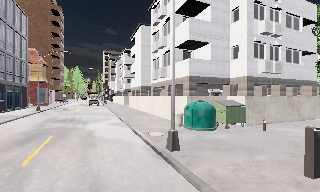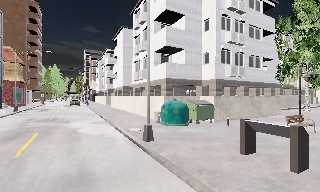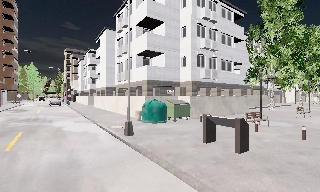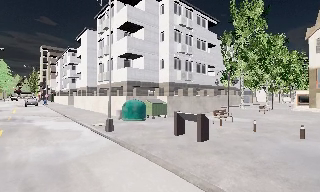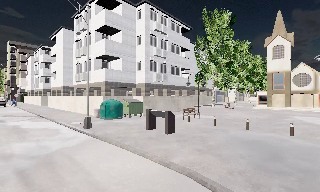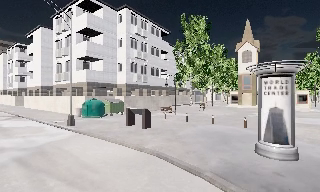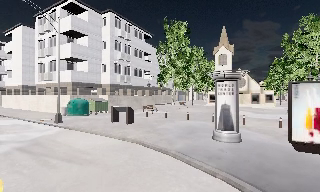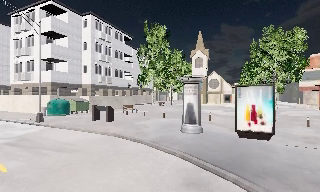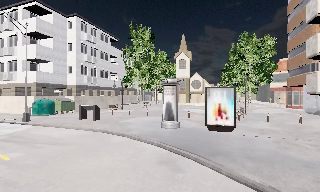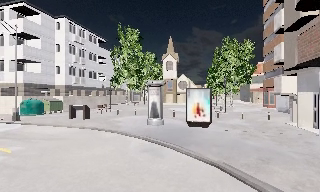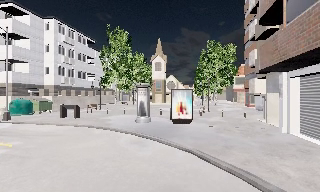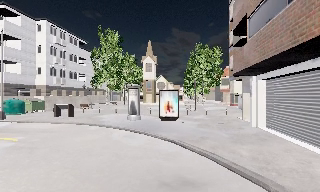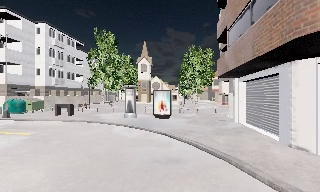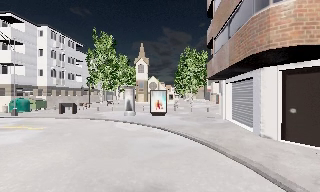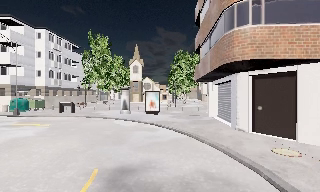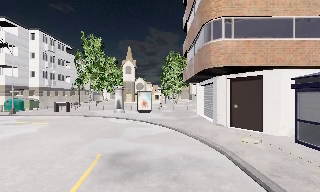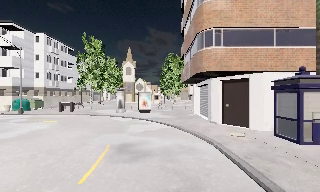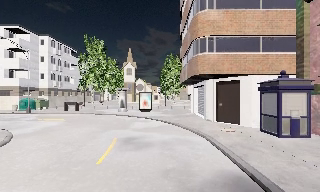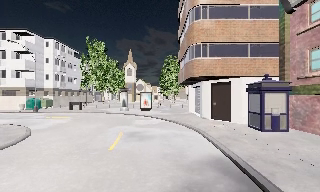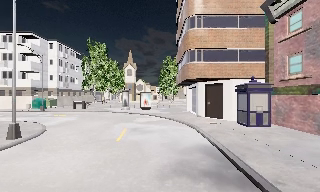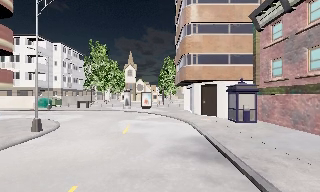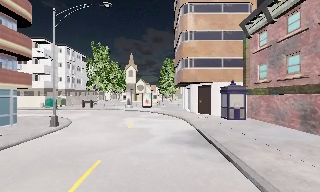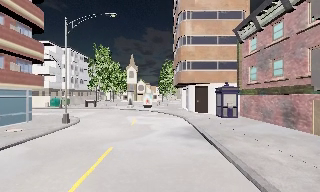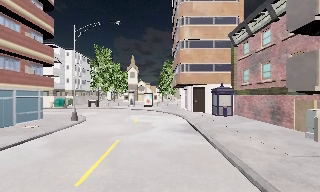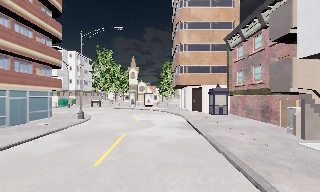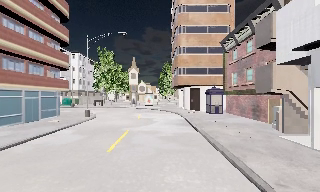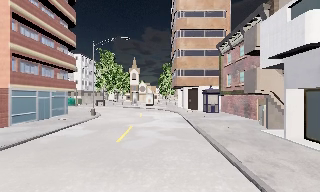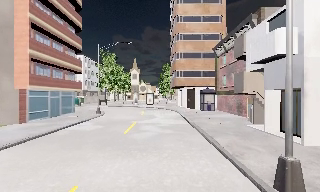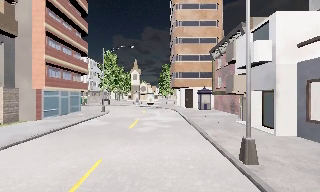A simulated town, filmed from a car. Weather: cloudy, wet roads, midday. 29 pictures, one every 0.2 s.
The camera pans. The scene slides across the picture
to the left.
The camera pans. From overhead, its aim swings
clockwise.
0.0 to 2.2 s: The camera pans to its right, which is clockwise from overhead, by about 60 degrees. It travels backward, about 14 m.
2.2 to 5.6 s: The camera travels backward, about 20 m, so what stands in front gets smaller.
The film runs backward here.
